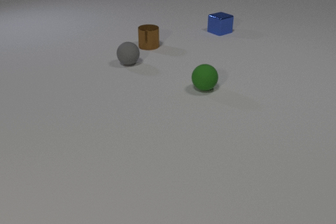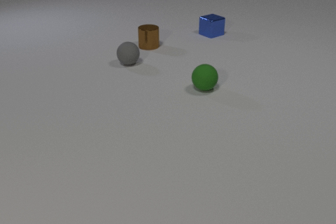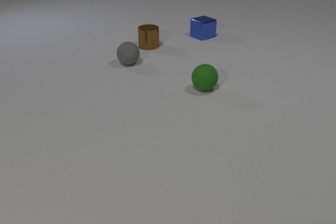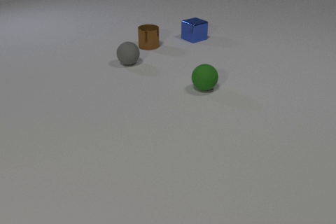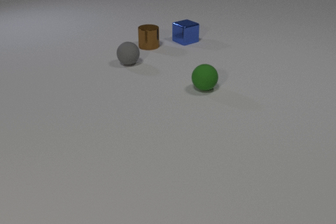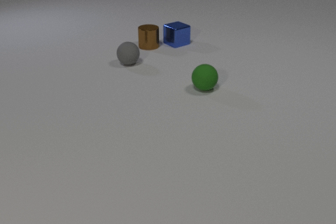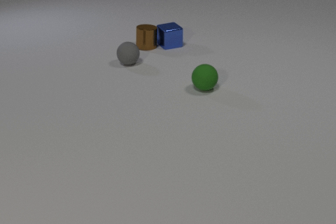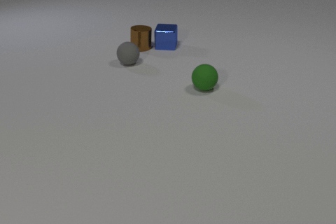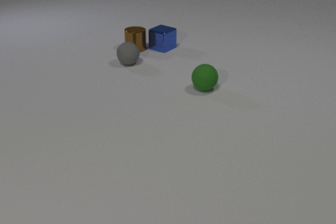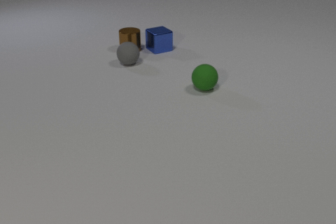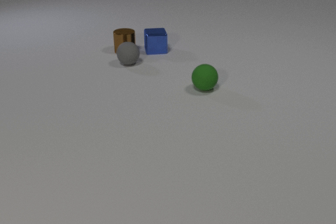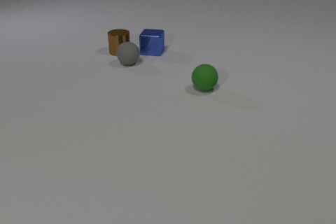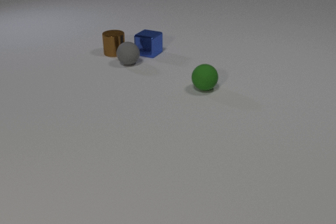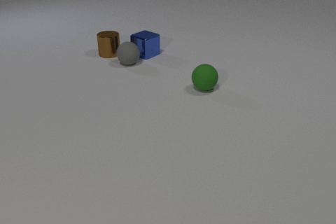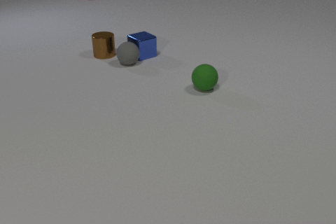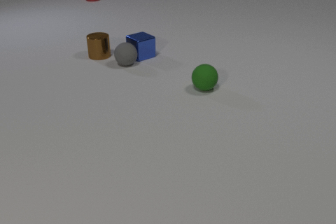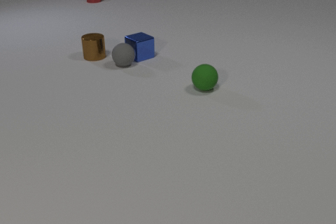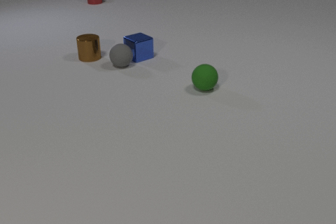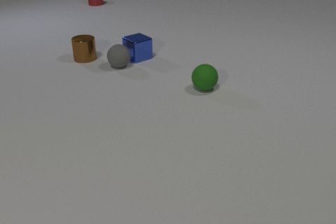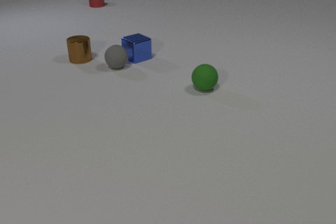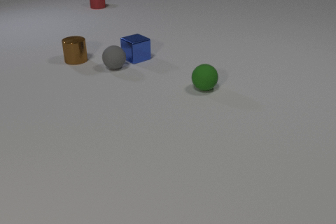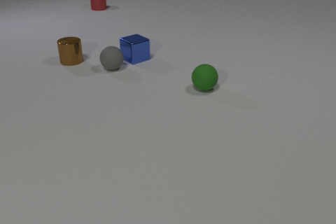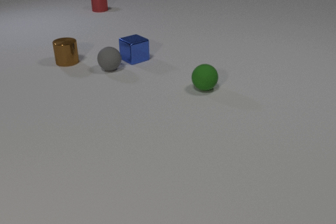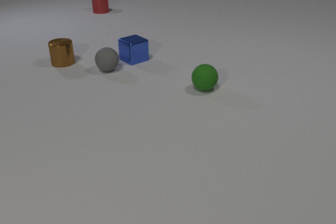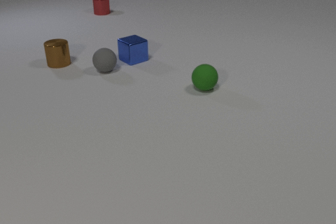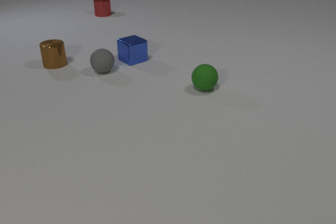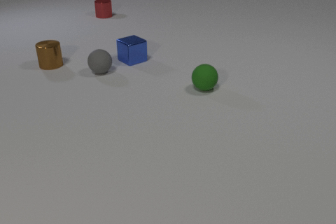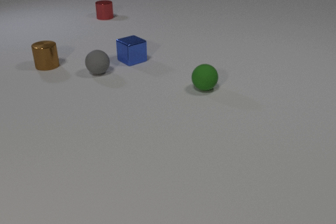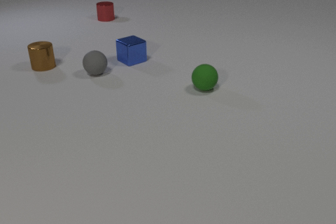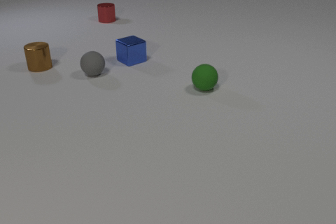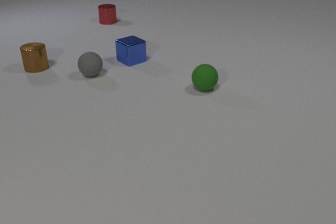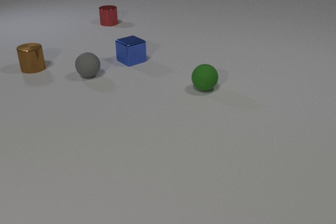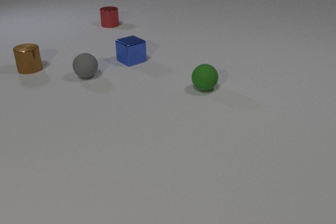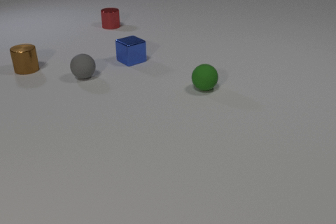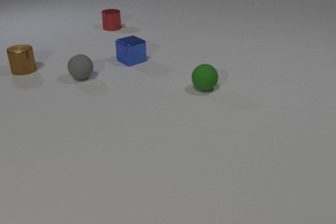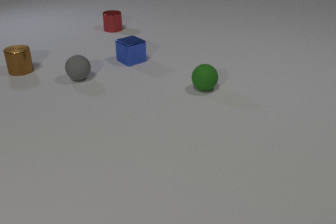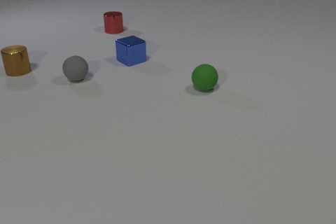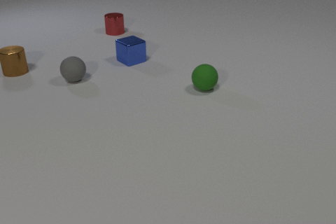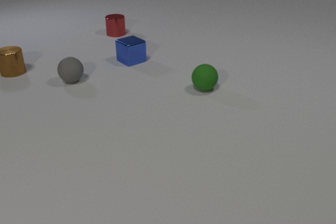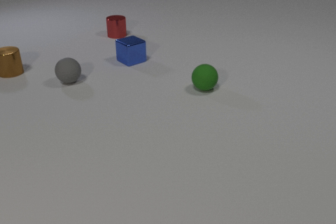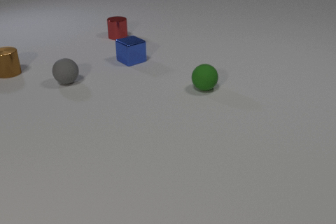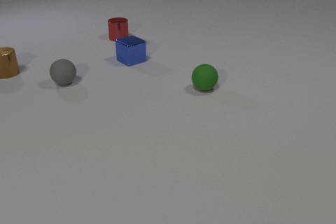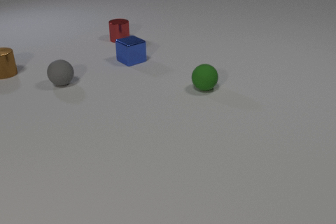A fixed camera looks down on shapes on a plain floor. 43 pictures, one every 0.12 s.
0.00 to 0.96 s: The blue metal cube slides to the left and toward the camera, spins so that its near face slides to the left, clockwise seen from above. The brown metal cylinder slides to the left and toward the camera. The blue metal cube and the brown metal cylinder collide.
0.96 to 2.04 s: The blue metal cube slides toward the camera and to the left, spins so that its near face slides to the left, clockwise seen from above. The brown metal cylinder slides to the left. The gray rubber sphere rolls to the left and toward the camera. The red metal cylinder comes in at the top edge, slides toward the camera. The blue metal cube and the gray rubber sphere collide.
2.04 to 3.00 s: The blue metal cube slides toward the camera and to the left. The brown metal cylinder slides to the left. The gray rubber sphere rolls to the left and toward the camera. The red metal cylinder slides toward the camera.
3.00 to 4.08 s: The brown metal cylinder slides to the left. The gray rubber sphere rolls to the left and toward the camera. The red metal cylinder slides toward the camera.
4.08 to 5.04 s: The brown metal cylinder slides to the left. The gray rubber sphere rolls to the left and toward the camera. The red metal cylinder slides toward the camera.
What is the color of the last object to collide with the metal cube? gray.
Are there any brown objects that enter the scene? no.
How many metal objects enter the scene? 1.
